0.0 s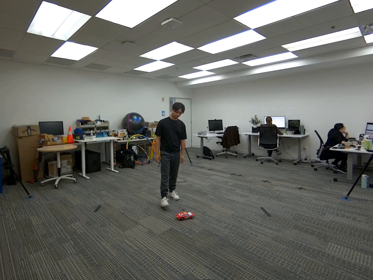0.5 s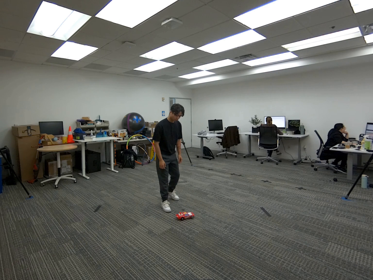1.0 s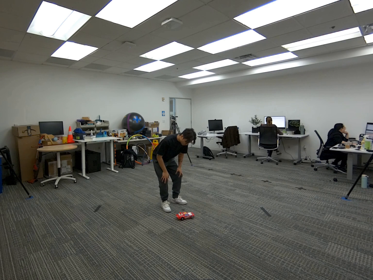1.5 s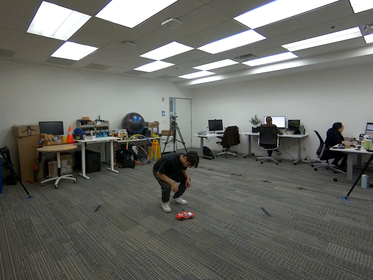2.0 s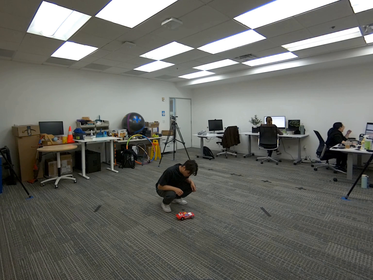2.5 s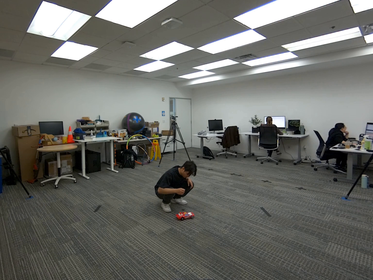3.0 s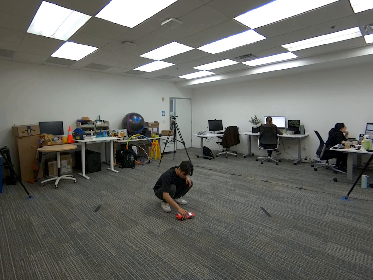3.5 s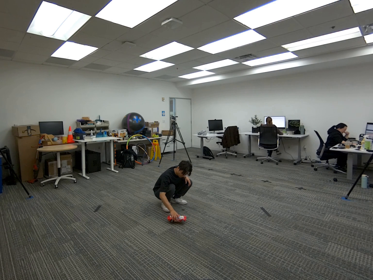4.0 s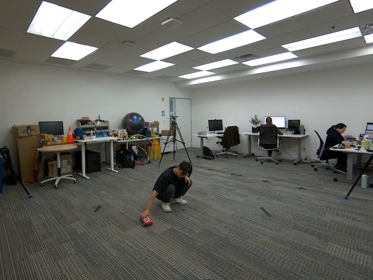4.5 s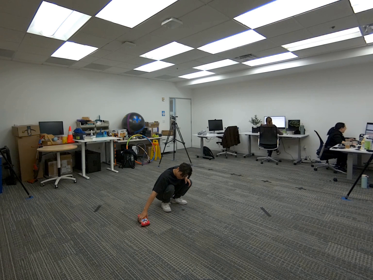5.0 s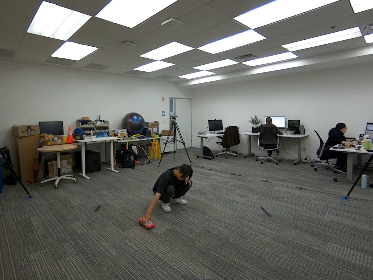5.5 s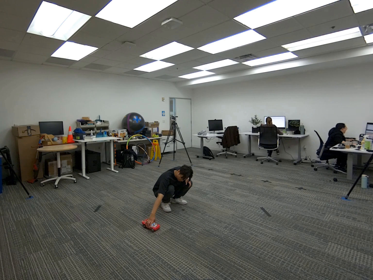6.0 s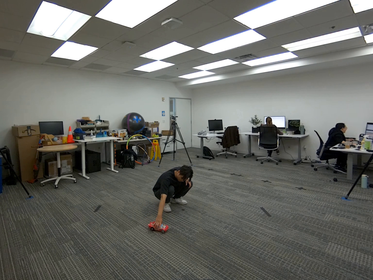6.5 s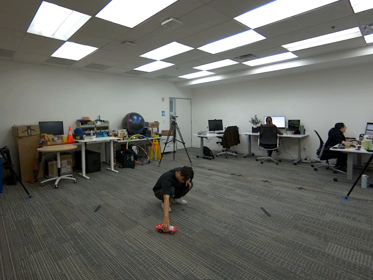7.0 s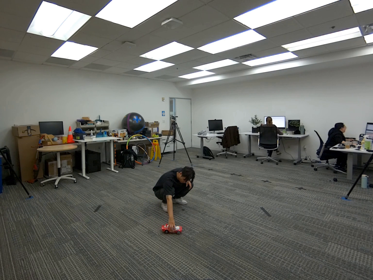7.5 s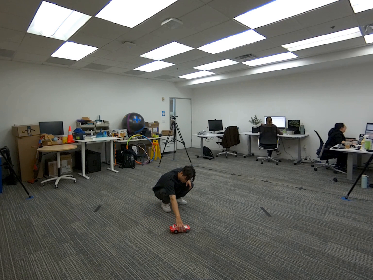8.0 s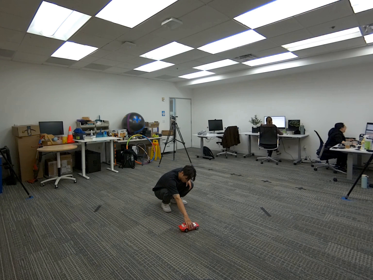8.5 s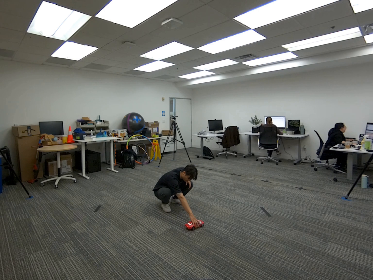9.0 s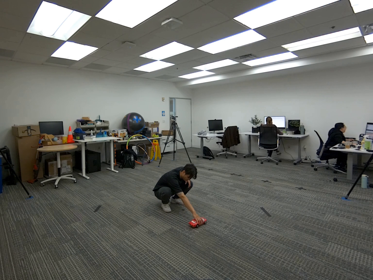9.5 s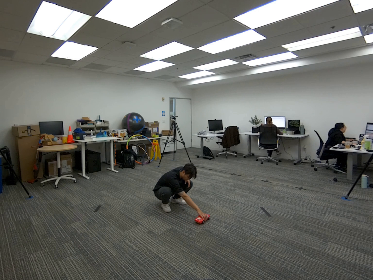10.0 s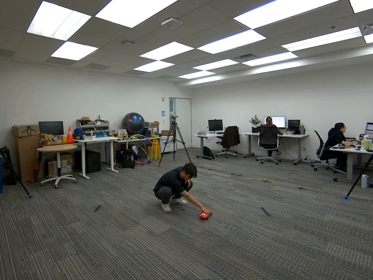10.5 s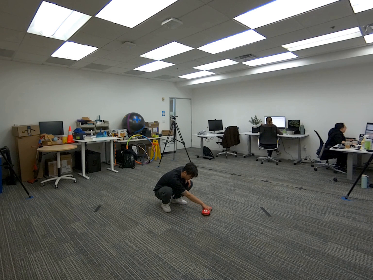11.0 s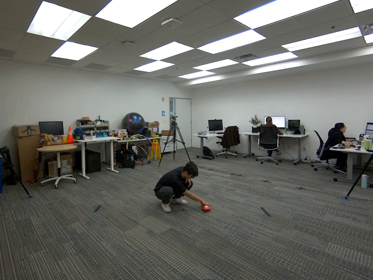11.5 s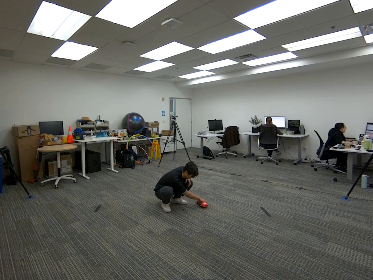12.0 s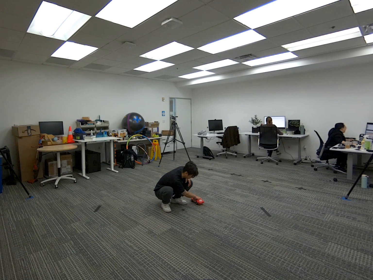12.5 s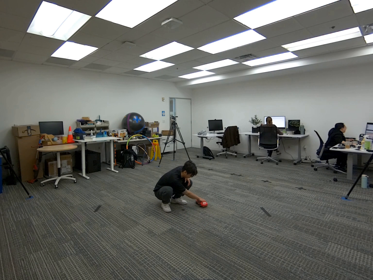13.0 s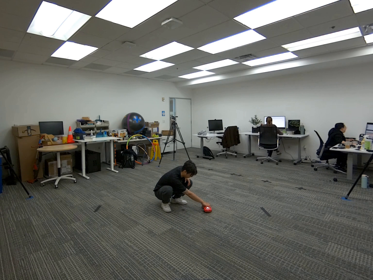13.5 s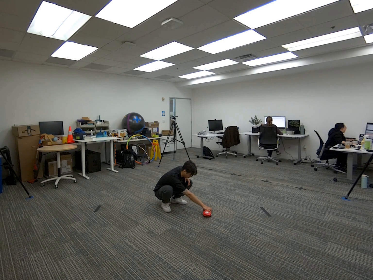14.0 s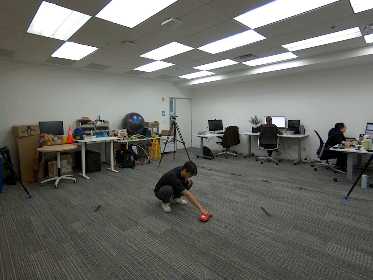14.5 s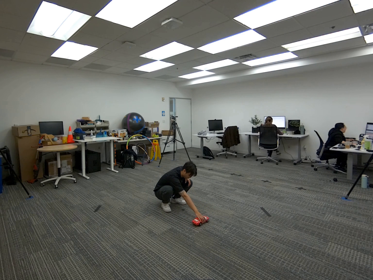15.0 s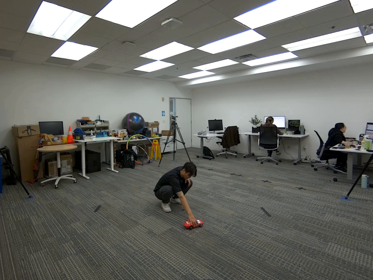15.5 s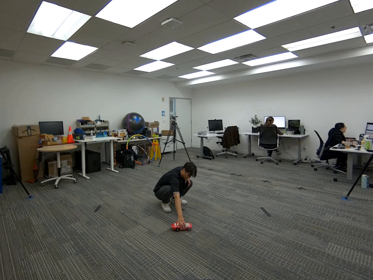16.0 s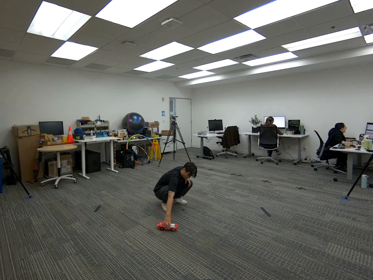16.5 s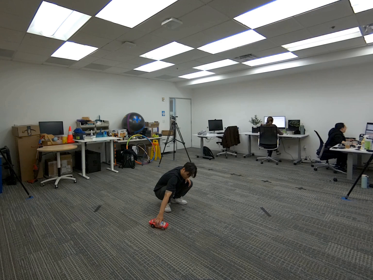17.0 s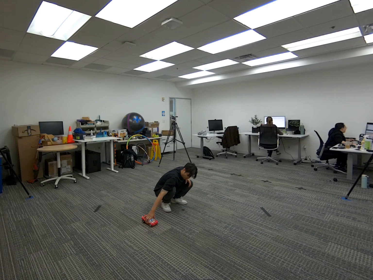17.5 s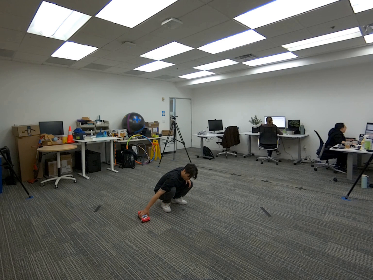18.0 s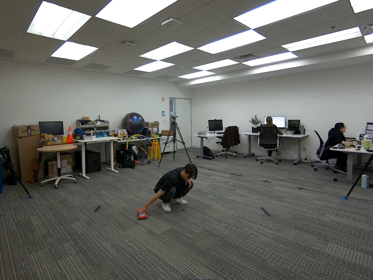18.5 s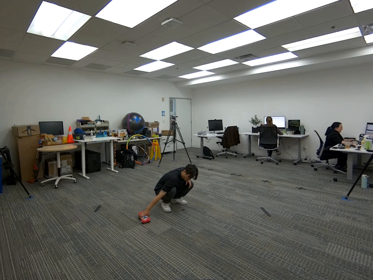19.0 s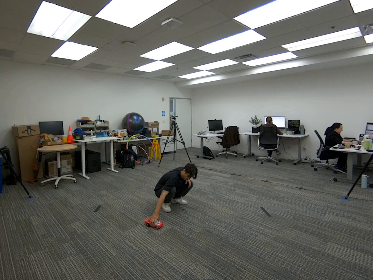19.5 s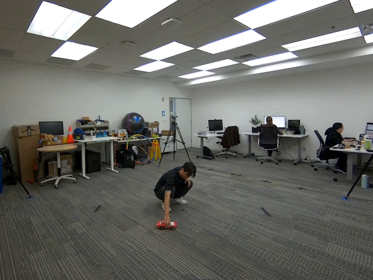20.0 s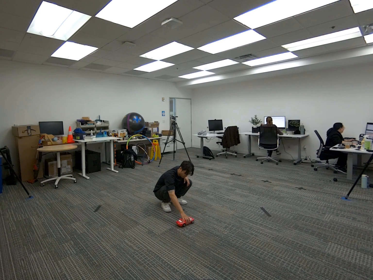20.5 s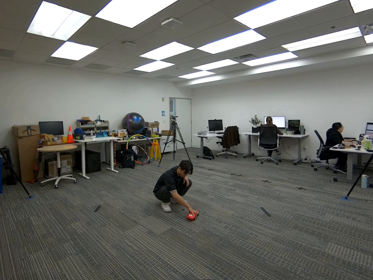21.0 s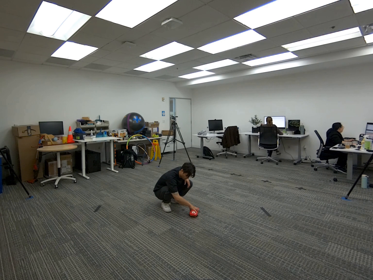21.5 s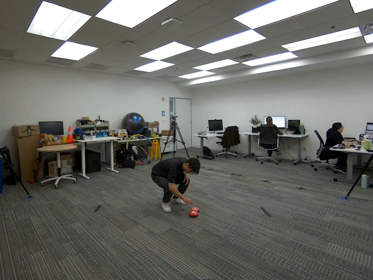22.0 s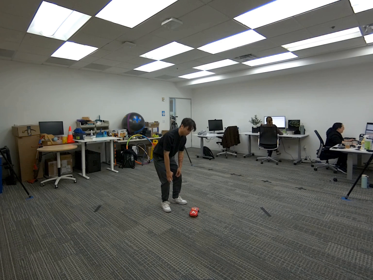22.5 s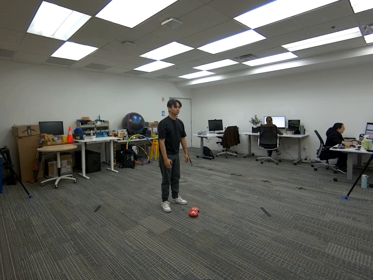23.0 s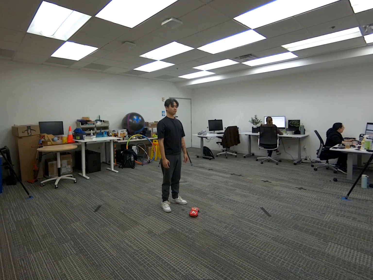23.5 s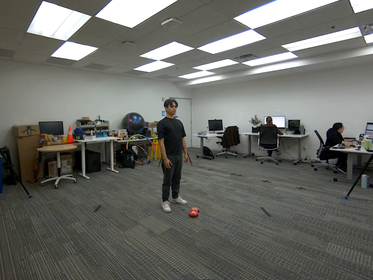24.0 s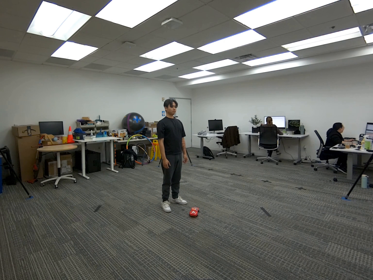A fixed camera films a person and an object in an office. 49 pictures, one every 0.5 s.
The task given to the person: Walk to the toy car on the ground, bend down to your knees and use your hand to roll the car around the ground. Stand up when finished.
